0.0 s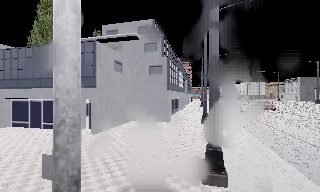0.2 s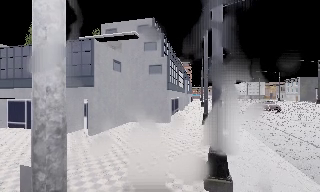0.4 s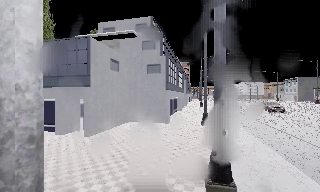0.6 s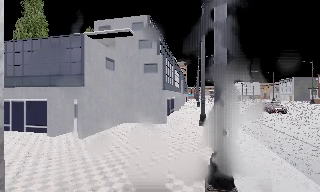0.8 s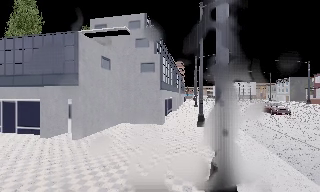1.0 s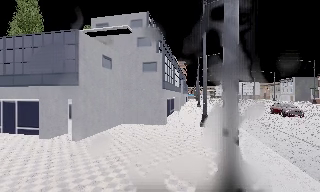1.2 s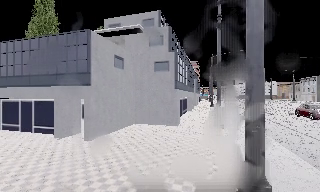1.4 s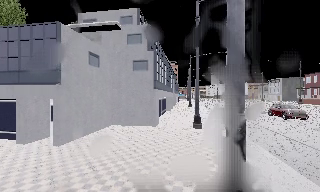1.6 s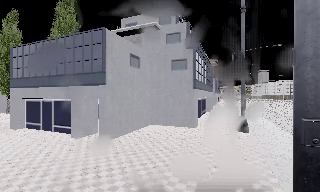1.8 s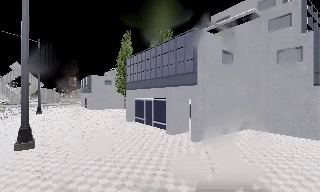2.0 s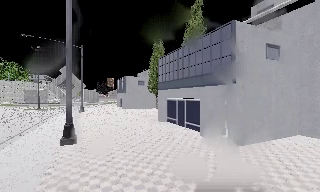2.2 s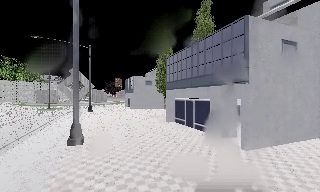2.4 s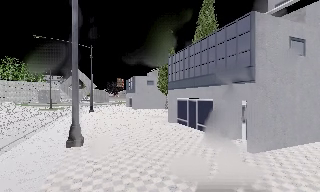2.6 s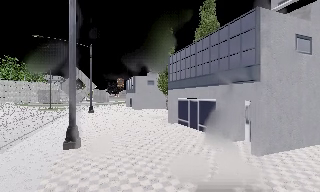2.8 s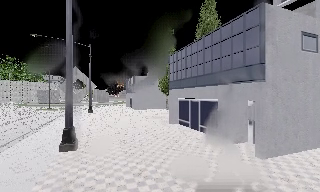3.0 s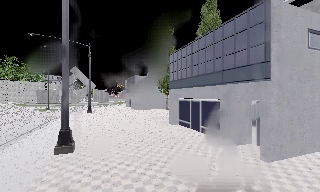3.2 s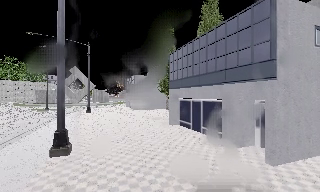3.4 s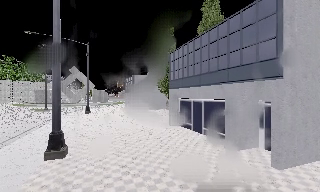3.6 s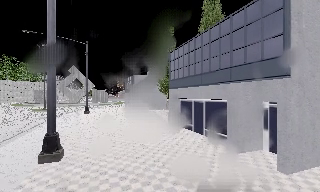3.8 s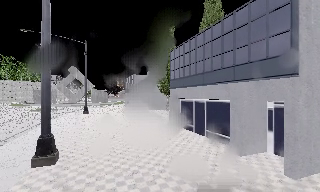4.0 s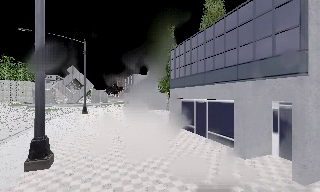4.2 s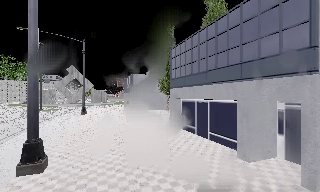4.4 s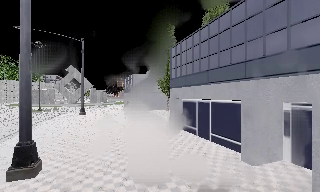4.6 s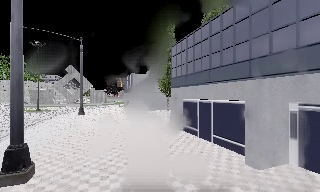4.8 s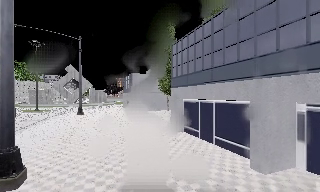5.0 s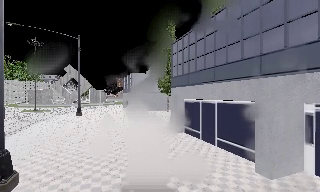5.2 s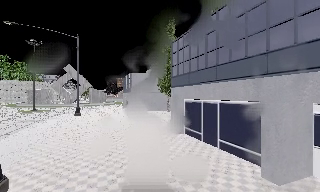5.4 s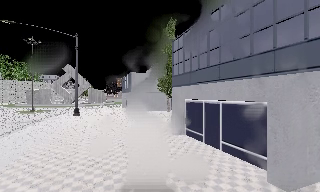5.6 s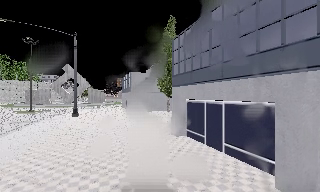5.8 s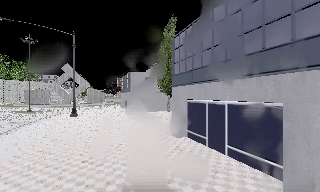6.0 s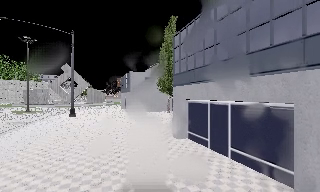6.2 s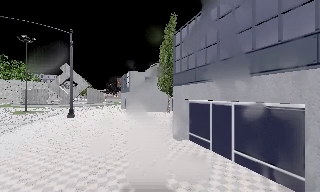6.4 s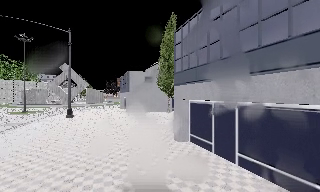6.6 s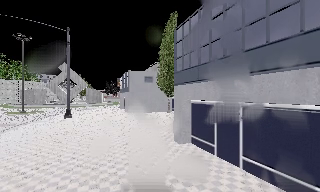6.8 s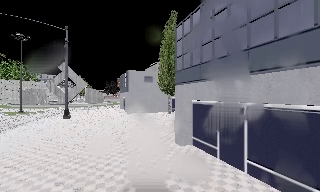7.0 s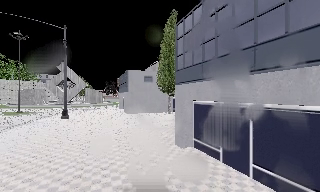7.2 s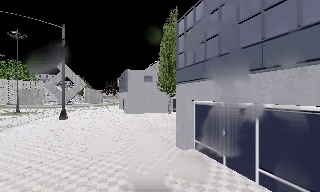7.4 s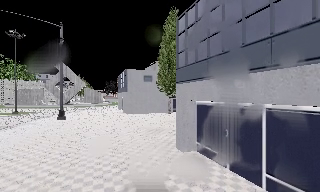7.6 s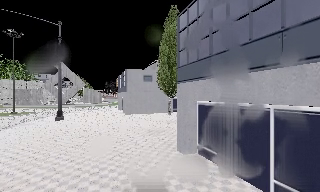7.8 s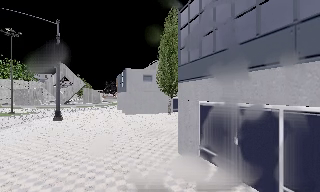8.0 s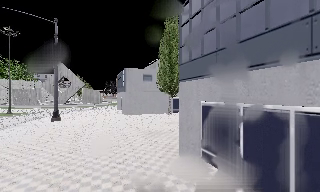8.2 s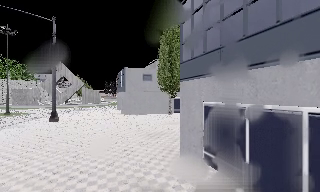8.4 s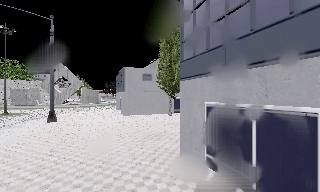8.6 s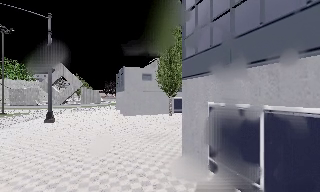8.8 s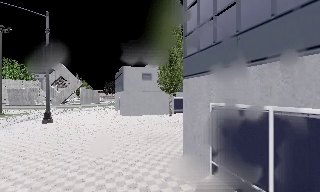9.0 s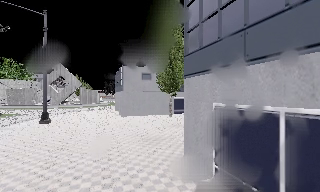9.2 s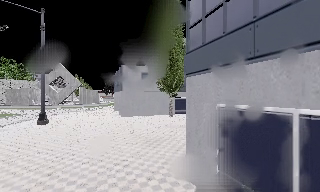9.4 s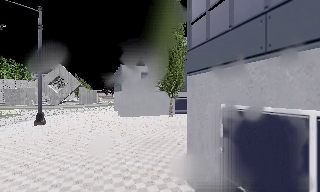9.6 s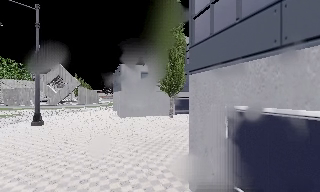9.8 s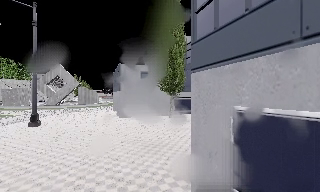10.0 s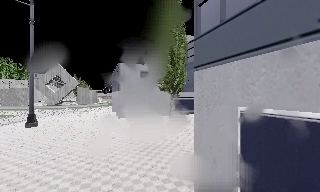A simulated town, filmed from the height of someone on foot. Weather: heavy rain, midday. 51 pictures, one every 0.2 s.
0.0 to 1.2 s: The camera travels forward, about 2 m, so what stands in front looms larger.
1.2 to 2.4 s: The camera swings to its left by about 50 degrees, and the scene slides to the right. It travels forward, about 2 m.
2.4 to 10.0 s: The camera travels forward, about 12 m, so what stands in front looms larger.
The film runs forward here.
